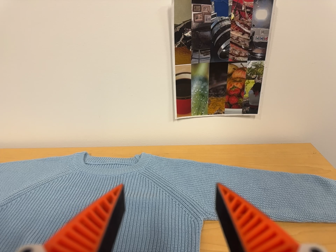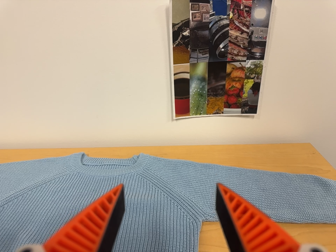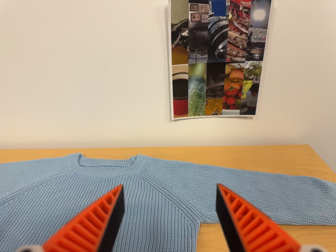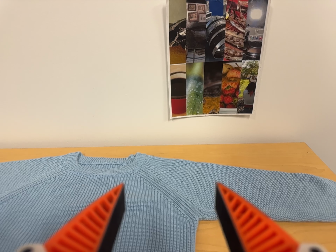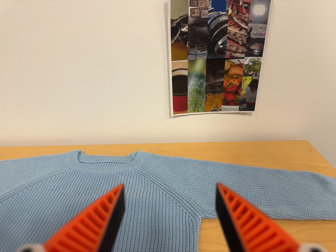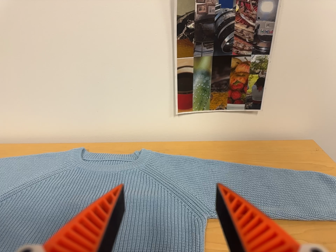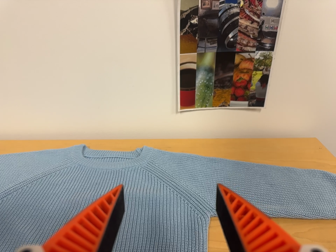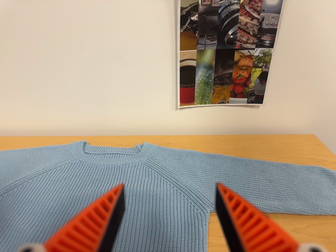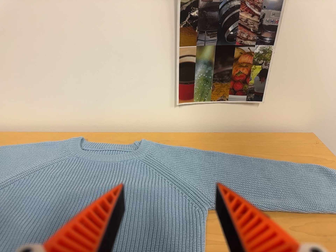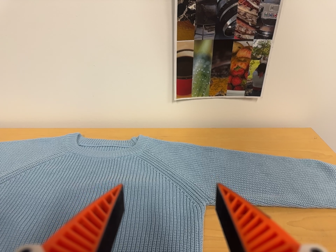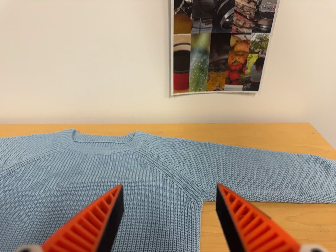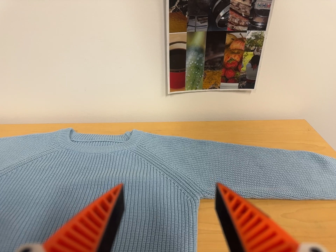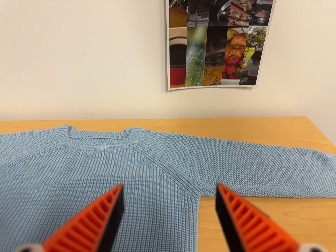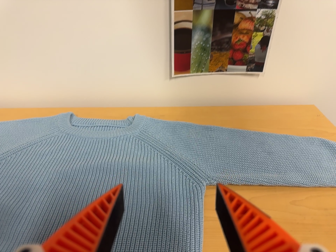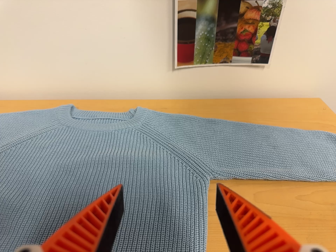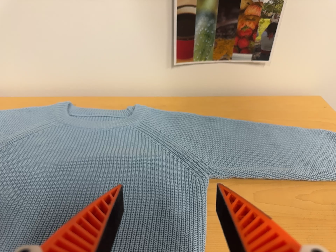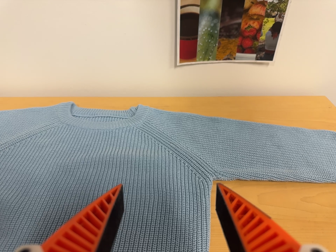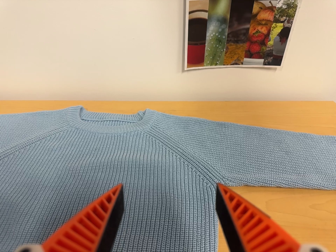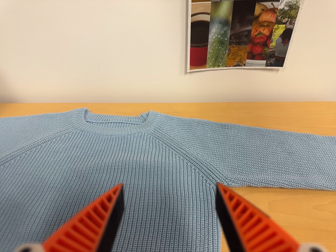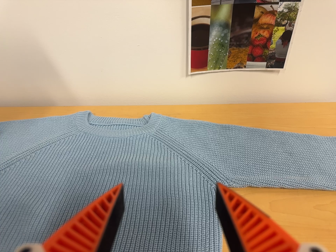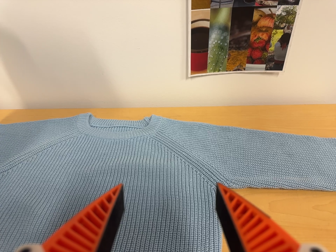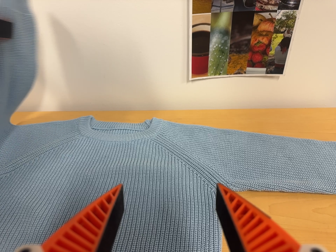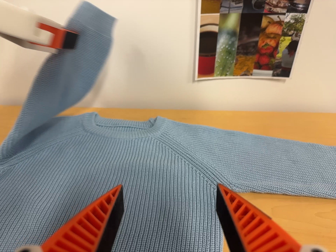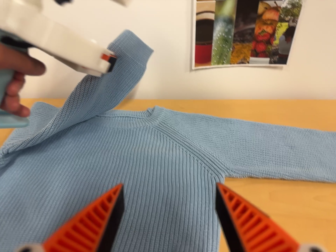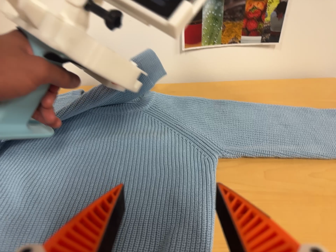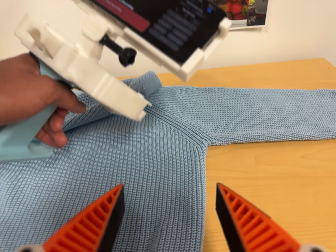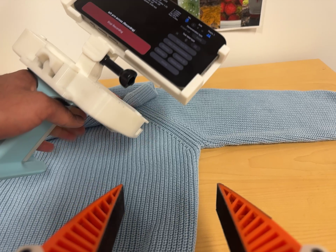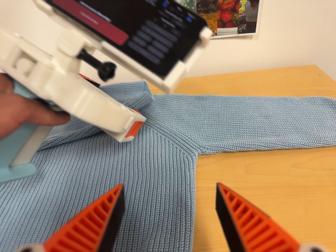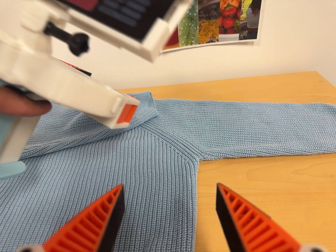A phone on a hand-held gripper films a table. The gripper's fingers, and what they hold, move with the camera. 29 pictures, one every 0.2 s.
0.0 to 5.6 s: The camera travels forward, about 8 cm, so what stands in front looms larger. Its aim tips toward the bottom of its view by about 10 degrees, and the scene shifts upward.
The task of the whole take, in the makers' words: left arm across.
The film runs forward here.
